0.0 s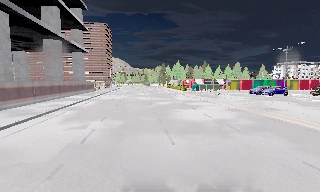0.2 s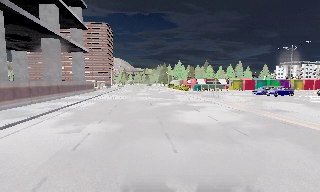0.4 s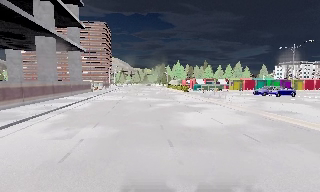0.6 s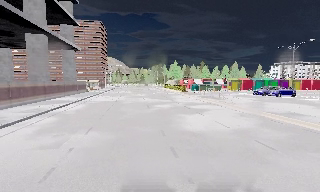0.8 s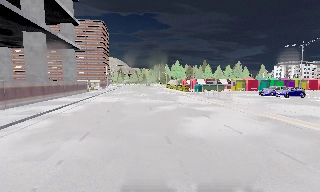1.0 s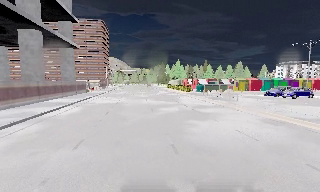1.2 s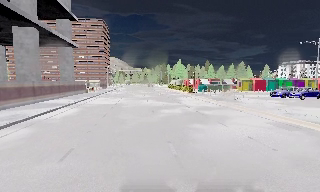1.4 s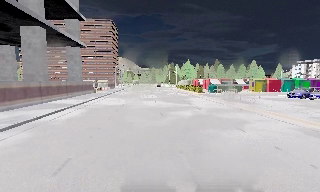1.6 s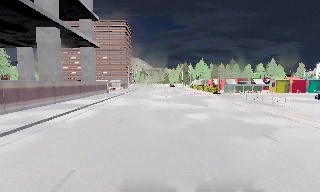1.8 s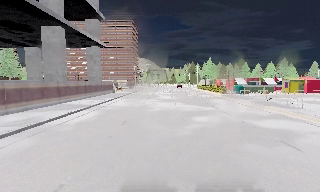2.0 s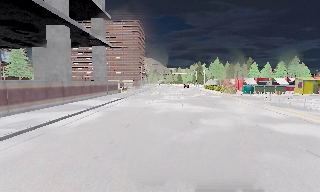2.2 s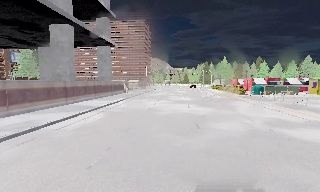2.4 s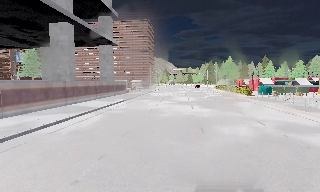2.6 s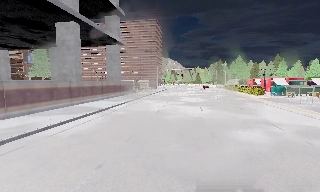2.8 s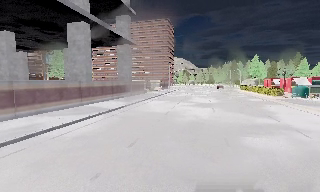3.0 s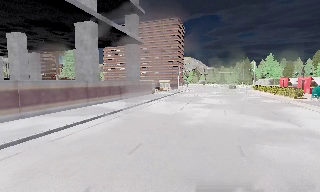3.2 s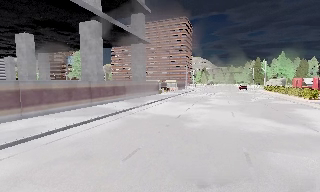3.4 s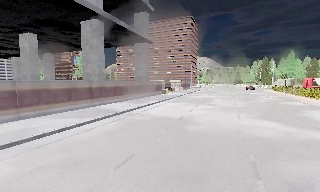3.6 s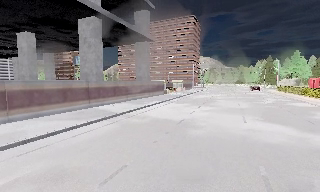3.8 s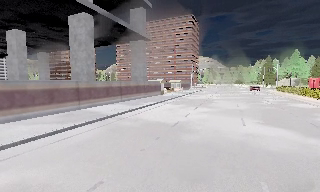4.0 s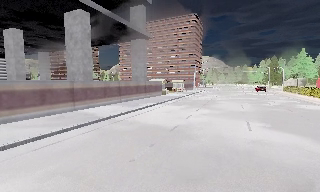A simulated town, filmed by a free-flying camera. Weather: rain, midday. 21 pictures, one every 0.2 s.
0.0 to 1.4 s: The camera travels forward, about 6 m, so what stands in front looms larger.
1.4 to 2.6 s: The camera pans to its left, which is counterclockwise from overhead, by about 15 degrees. It travels forward, about 4 m, so what stands in front looms larger.
2.6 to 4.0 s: The camera pans to its left, which is counterclockwise from overhead, by about 15 degrees. It travels forward and to its right, about 5 m, so what stands in front looms larger.
The film runs backward here.
